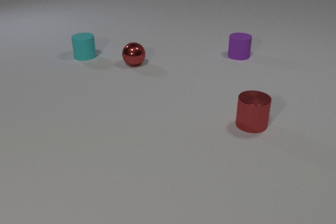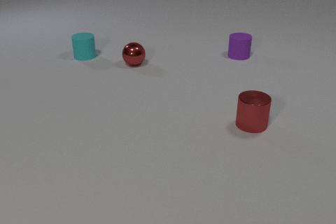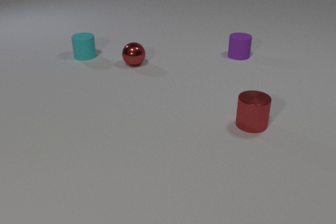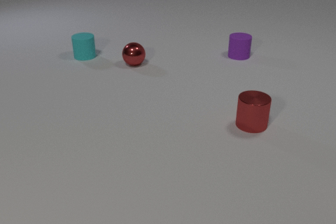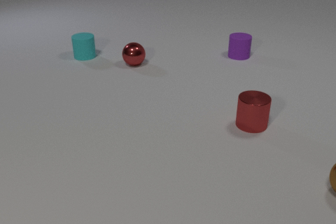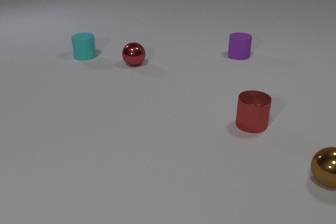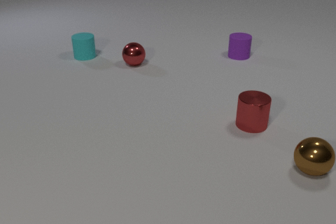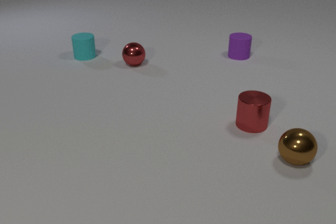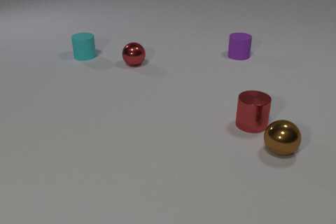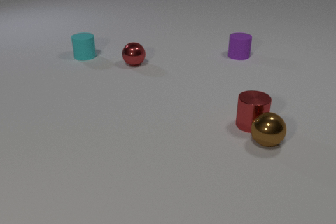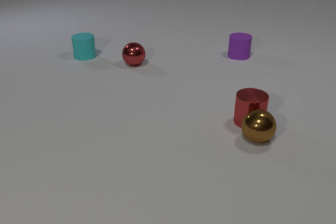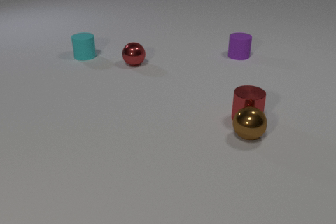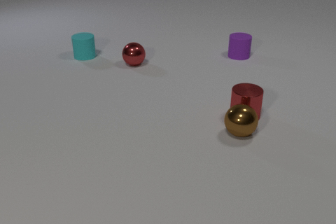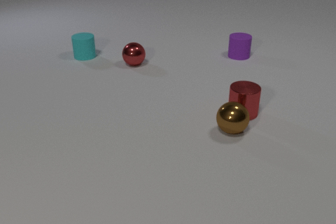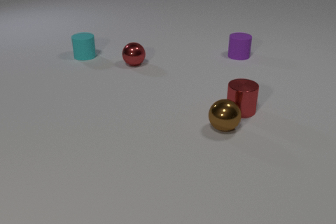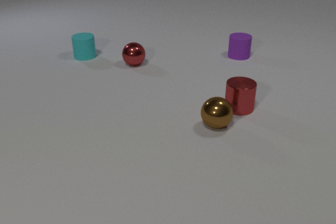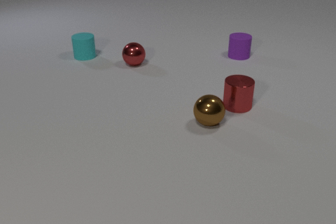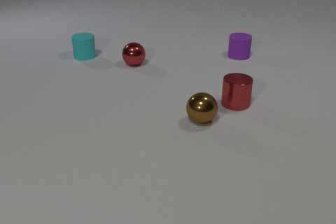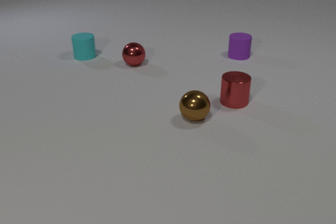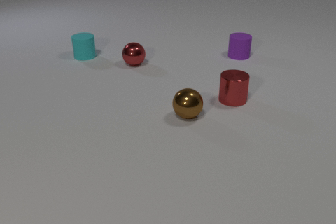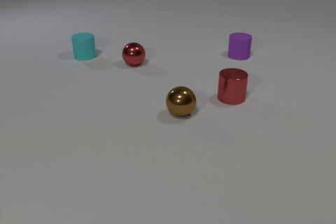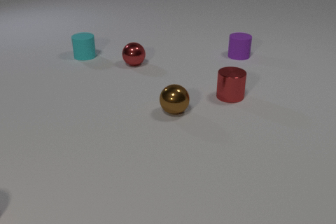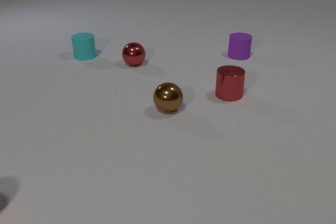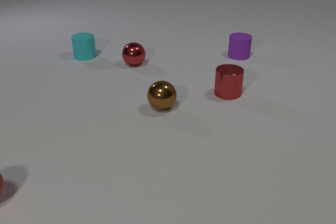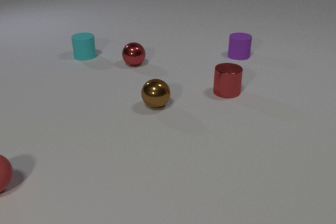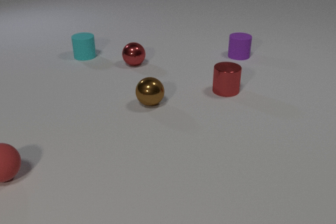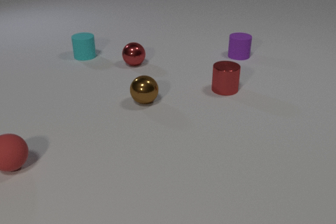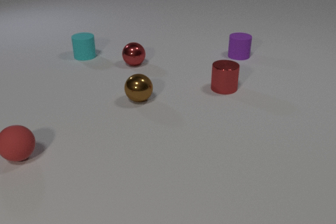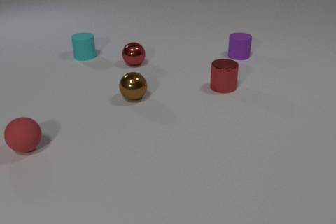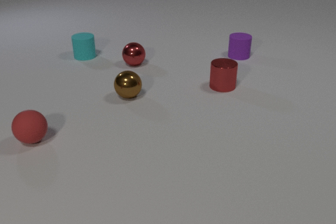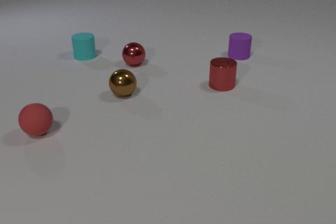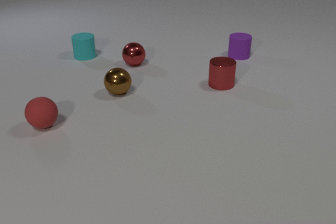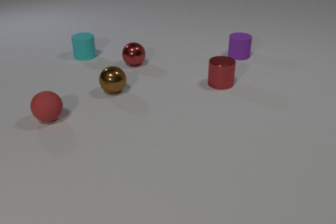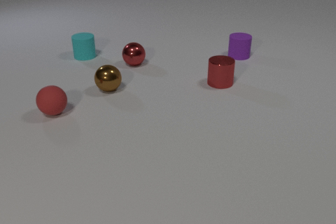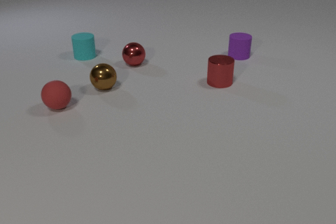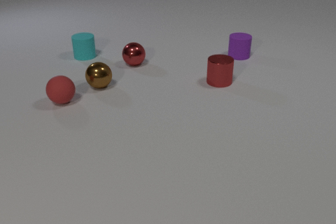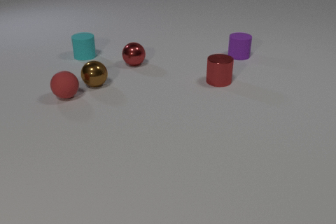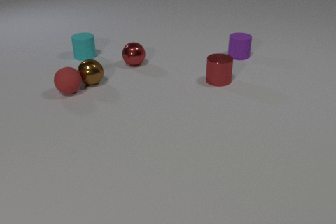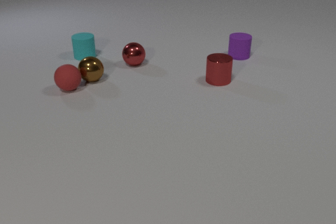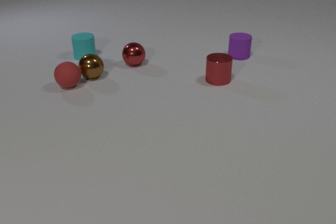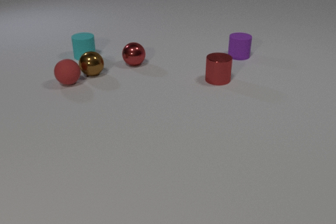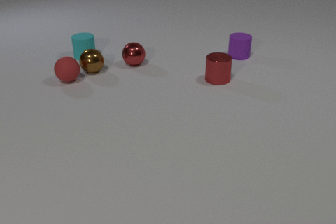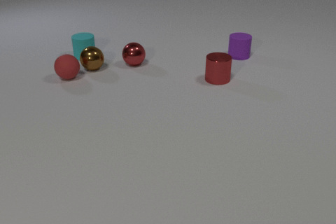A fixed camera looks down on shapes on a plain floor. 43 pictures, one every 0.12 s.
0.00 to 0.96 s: The brown metal sphere comes in at the right edge, rolls to the left and away from the camera.
0.96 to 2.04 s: The brown metal sphere rolls to the left and away from the camera. The red metal cylinder slides away from the camera and to the left. The brown metal sphere and the red metal cylinder collide.
2.04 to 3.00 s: The brown metal sphere rolls to the left and away from the camera. The red metal cylinder slides away from the camera. The red rubber sphere comes in at the left edge, rolls away from the camera and to the right.
3.00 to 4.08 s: The brown metal sphere rolls to the left and away from the camera. The red metal cylinder slides away from the camera. The red rubber sphere rolls away from the camera and to the right.
4.08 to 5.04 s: The brown metal sphere rolls away from the camera. The red metal cylinder slides away from the camera. The red rubber sphere rolls away from the camera. The brown metal sphere and the red rubber sphere collide.
How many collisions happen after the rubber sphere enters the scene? 1.
How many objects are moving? 3.
What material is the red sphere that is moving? rubber.
